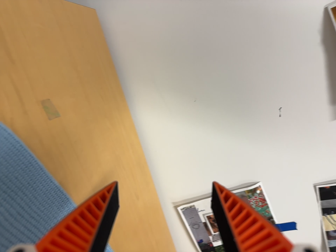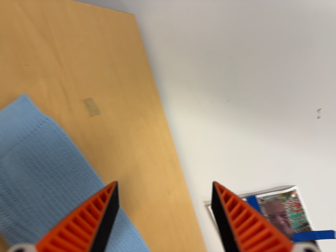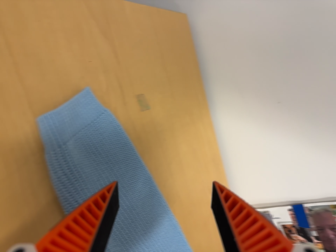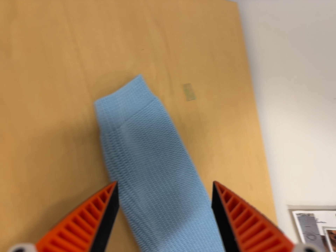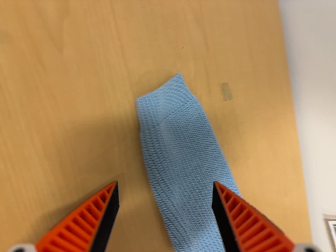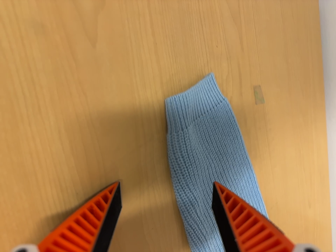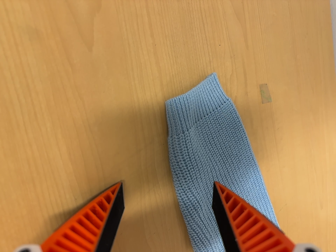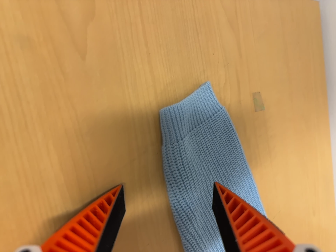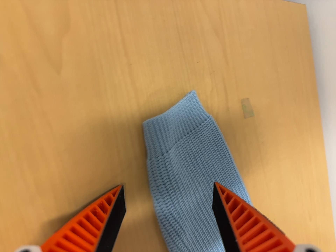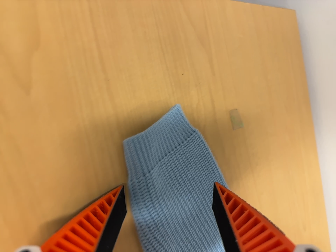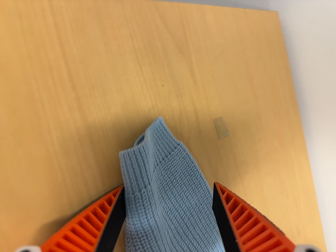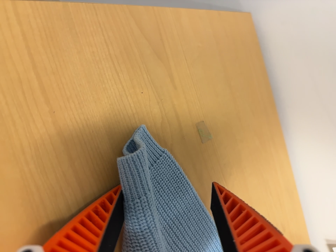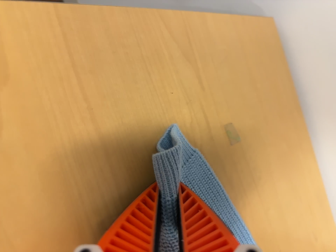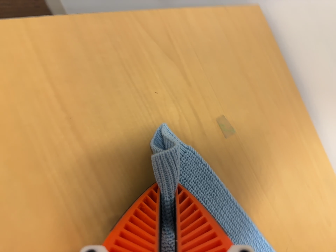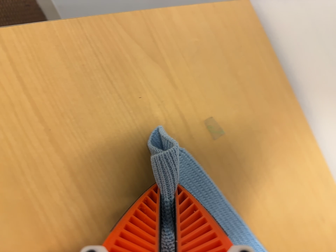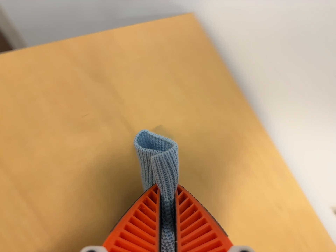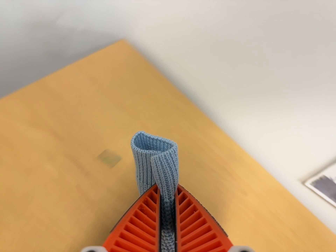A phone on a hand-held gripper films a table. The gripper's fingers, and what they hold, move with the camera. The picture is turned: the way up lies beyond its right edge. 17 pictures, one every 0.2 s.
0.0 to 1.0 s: The camera swings to its left by about 35 degrees, and the scene slides to the right. It travels to its left, about 5 cm, so close, fixed things drift to the right. It rolls about its line of sight by about 15 degrees, and the scene rotates clockwise.
1.0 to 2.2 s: The camera travels toward the top of its view, forward and to its right, about 8 cm, so close, fixed things drift downward. It rolls about its line of sight by about 10 degrees, and the scene rotates counterclockwise.
2.2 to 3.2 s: The camera travels to its right and backward, about 16 cm, so close, fixed things drift to the left. It rolls about its line of sight by about 30 degrees, and the scene rotates counterclockwise.
The film runs forward here.
